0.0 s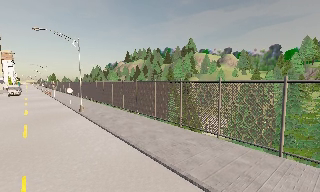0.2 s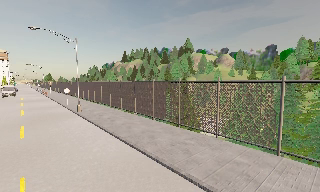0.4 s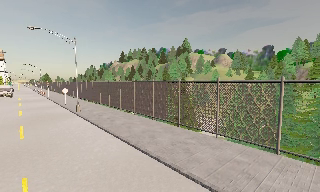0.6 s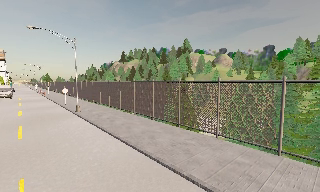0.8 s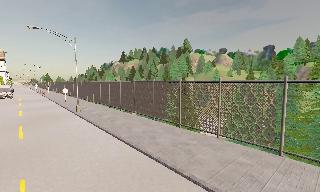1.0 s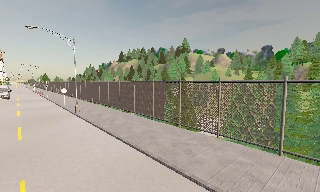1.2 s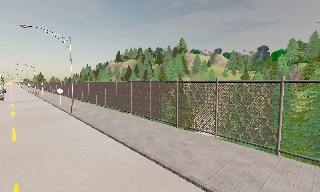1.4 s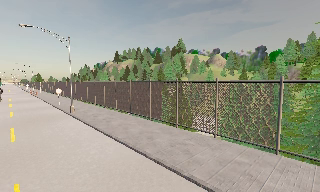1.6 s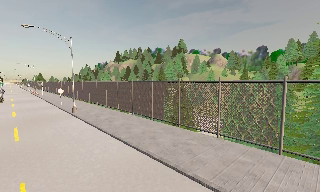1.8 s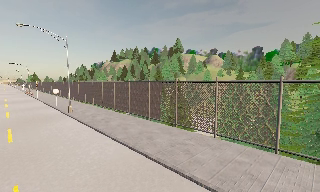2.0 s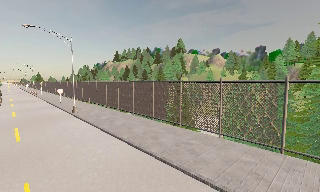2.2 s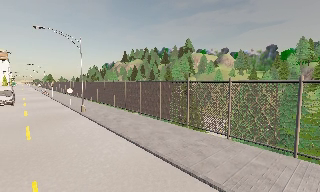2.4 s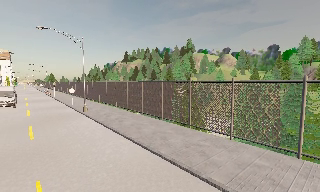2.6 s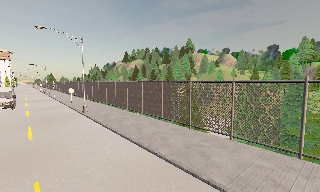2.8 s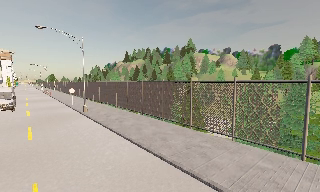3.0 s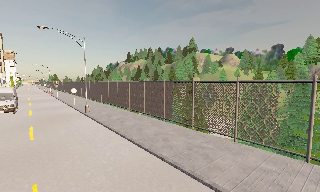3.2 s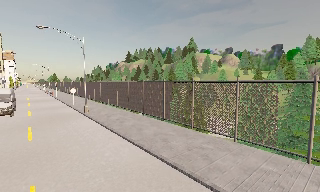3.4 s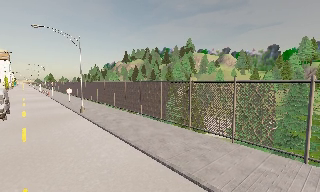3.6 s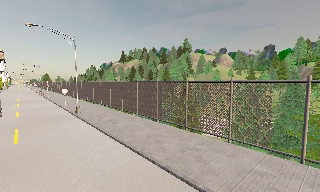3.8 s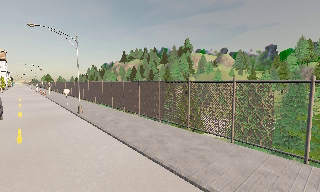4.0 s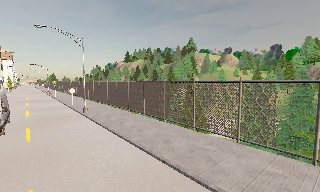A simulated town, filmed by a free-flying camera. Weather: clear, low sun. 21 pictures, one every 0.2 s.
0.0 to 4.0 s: The camera travels to its left and forward, about 1 m, so close, fixed things drift to the right.
The film runs forward here.
